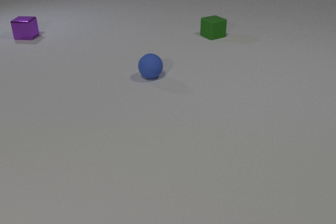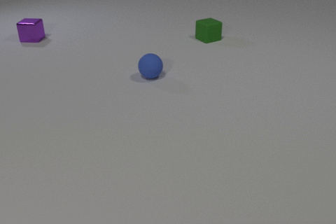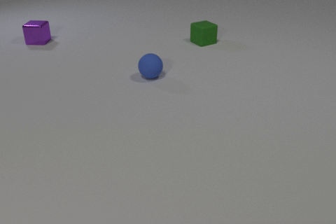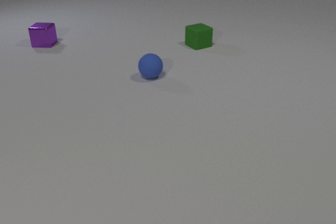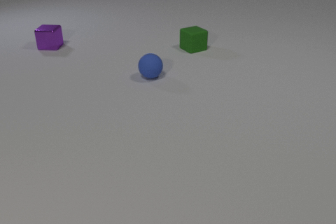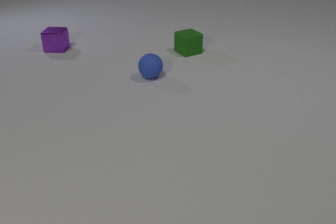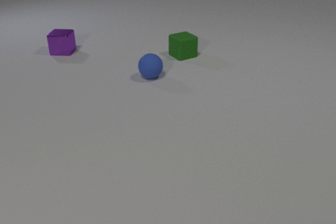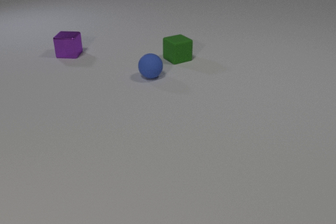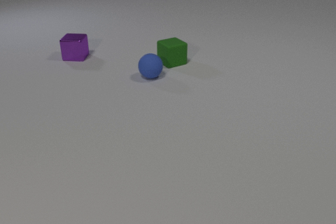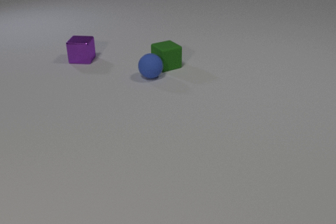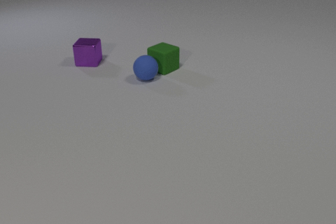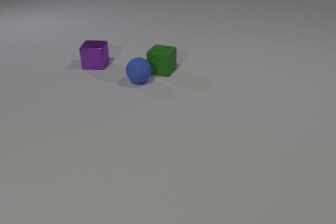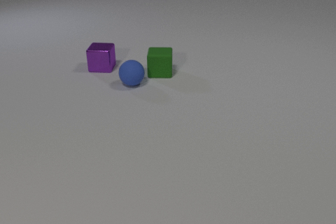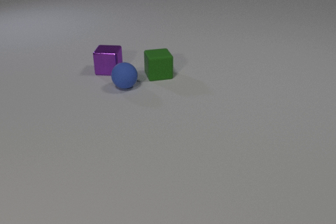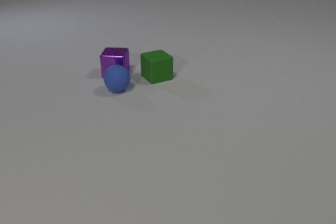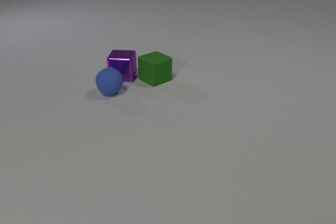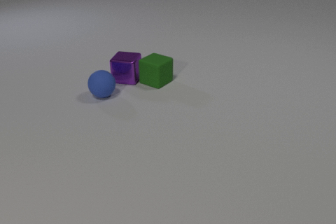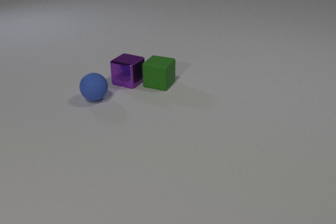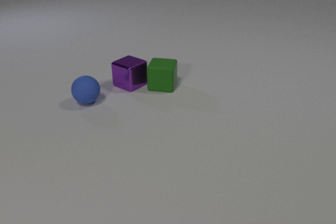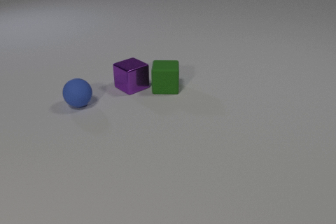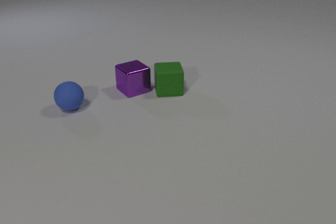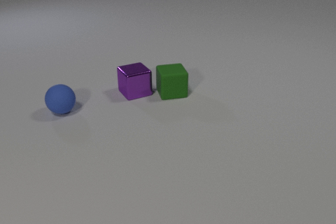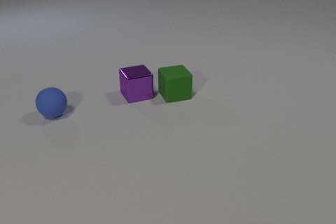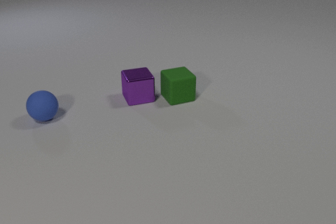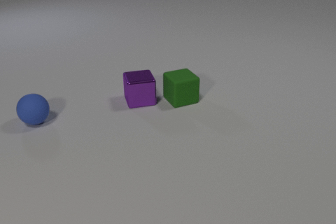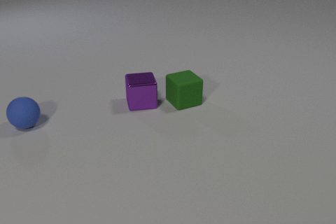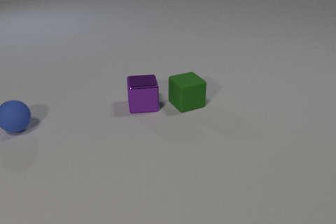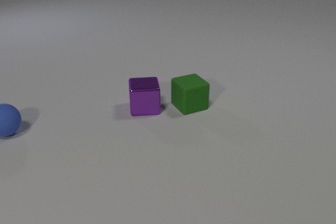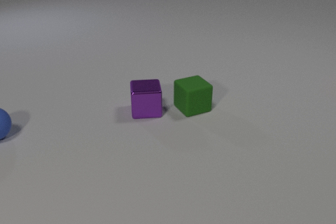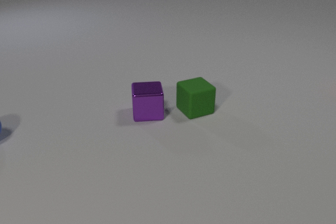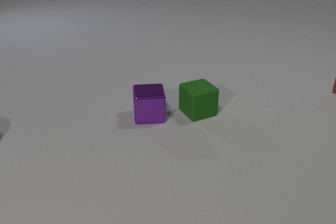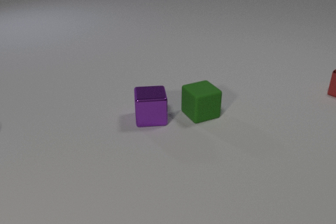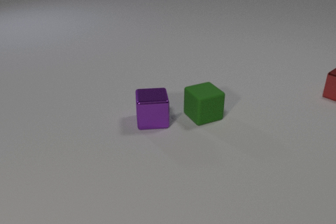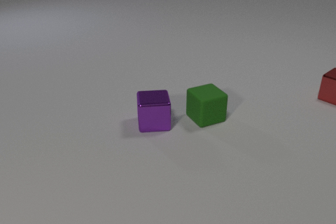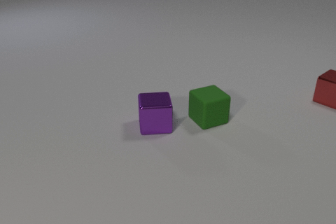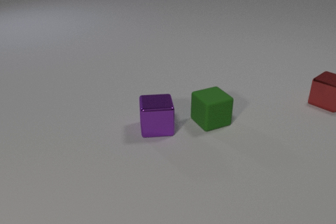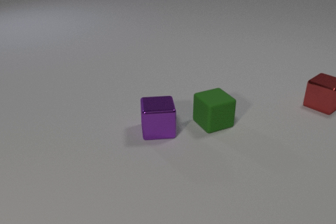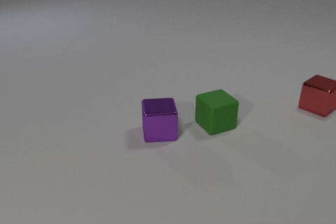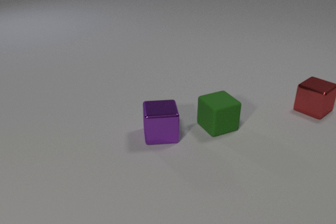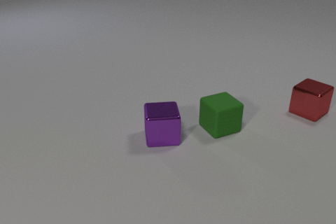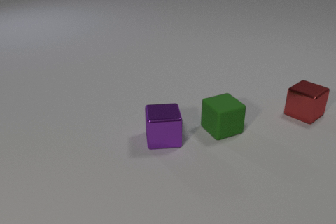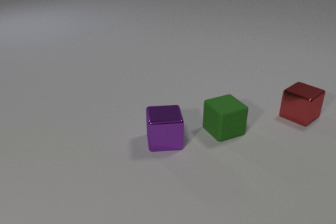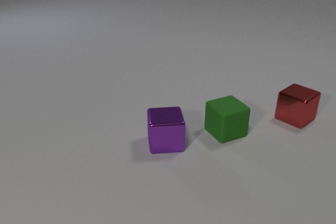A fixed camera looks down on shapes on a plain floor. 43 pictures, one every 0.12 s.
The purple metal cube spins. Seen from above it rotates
clockwise.
The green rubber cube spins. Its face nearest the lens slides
to the right.
0.00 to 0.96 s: The green rubber cube slides toward the camera and to the left. The purple metal cube slides toward the camera and to the right.
0.96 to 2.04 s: The green rubber cube slides toward the camera, spins so that its near face slides to the right, counterclockwise seen from above. The blue rubber sphere rolls to the left and toward the camera. The purple metal cube slides toward the camera and to the right, spins clockwise seen from above by about 15 degrees, its near face sliding to the left. The green rubber cube and the blue rubber sphere collide. The green rubber cube and the purple metal cube collide.
2.04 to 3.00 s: The green rubber cube slides toward the camera and to the right, spins so that its near face slides to the right, counterclockwise seen from above. The blue rubber sphere rolls to the left and toward the camera. The purple metal cube slides toward the camera, spins so that its near face slides to the left, clockwise seen from above.
3.00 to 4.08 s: The green rubber cube slides toward the camera and to the right. The blue rubber sphere rolls to the left, leaves at the left edge. The purple metal cube slides toward the camera. The red metal cube comes in at the right edge, slides toward the camera and to the left.
4.08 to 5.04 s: The green rubber cube slides toward the camera and to the right. The purple metal cube slides toward the camera. The red metal cube slides toward the camera and to the left.
What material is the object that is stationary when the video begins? rubber.
How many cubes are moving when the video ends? 3.
What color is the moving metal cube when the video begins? purple.
